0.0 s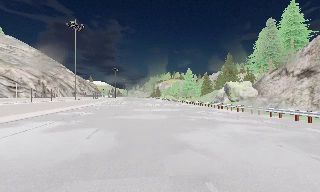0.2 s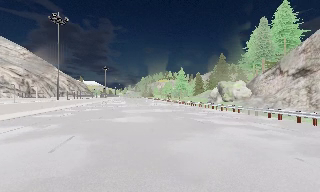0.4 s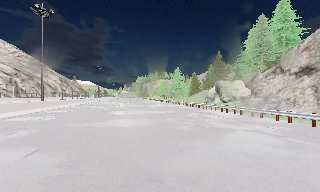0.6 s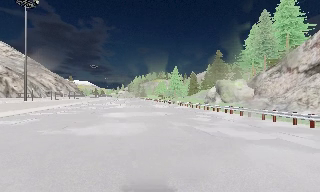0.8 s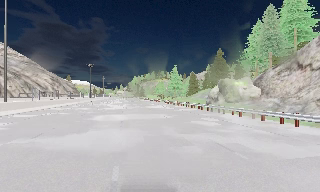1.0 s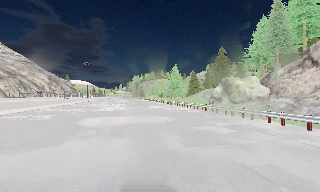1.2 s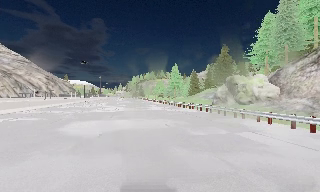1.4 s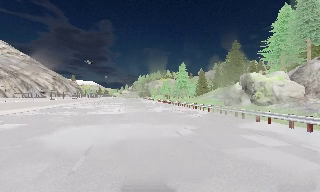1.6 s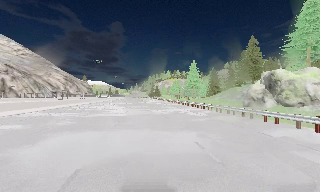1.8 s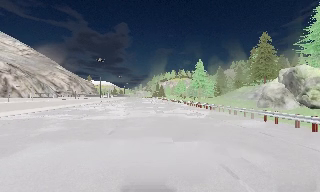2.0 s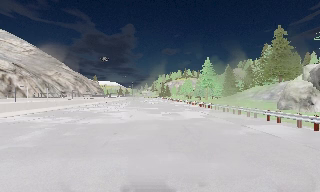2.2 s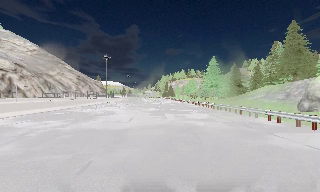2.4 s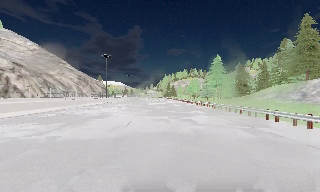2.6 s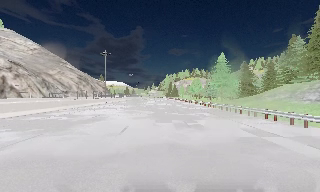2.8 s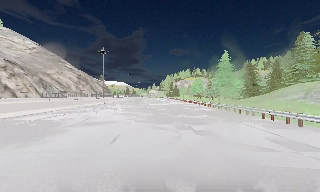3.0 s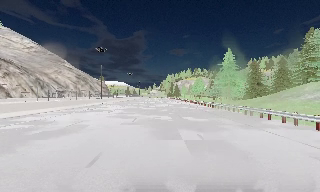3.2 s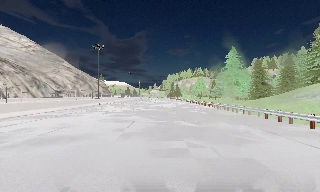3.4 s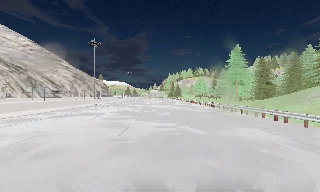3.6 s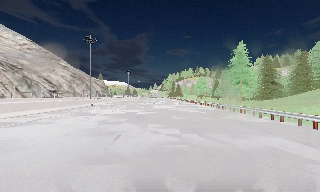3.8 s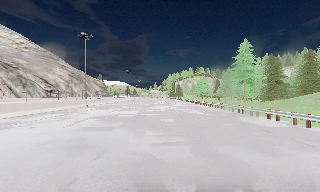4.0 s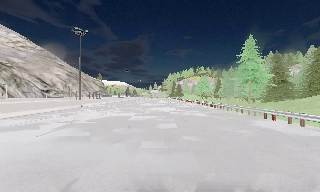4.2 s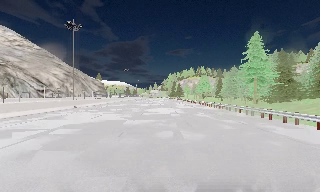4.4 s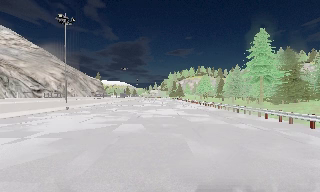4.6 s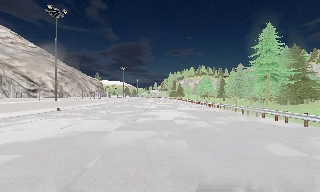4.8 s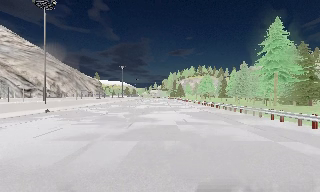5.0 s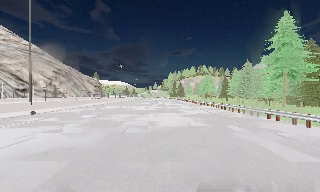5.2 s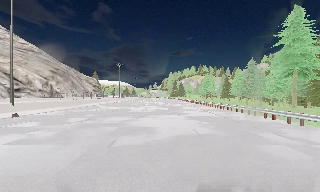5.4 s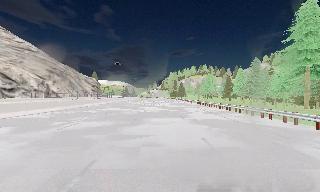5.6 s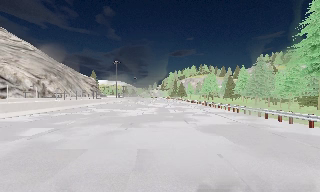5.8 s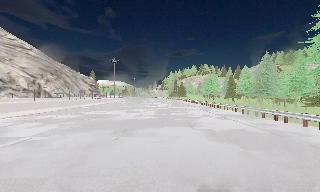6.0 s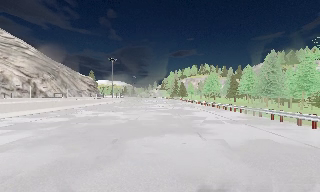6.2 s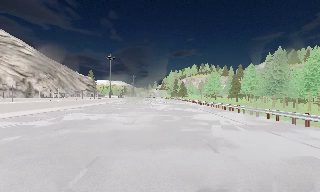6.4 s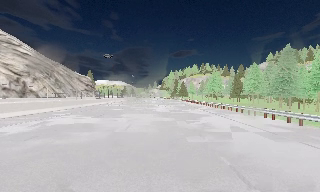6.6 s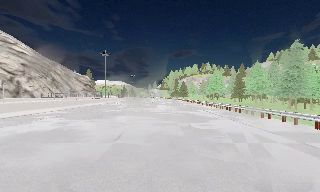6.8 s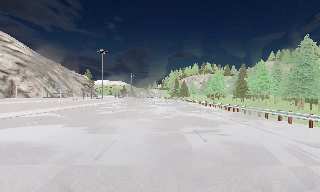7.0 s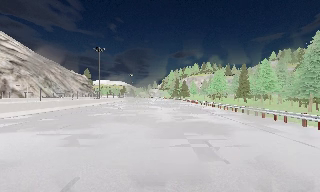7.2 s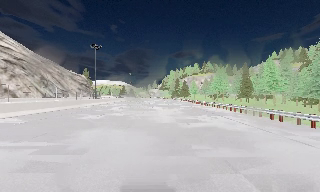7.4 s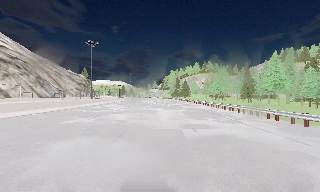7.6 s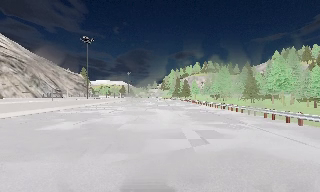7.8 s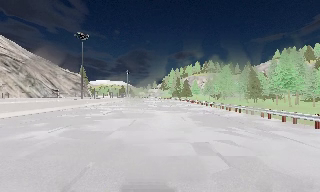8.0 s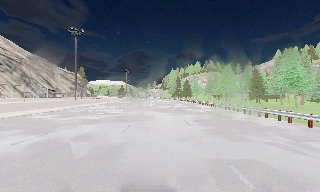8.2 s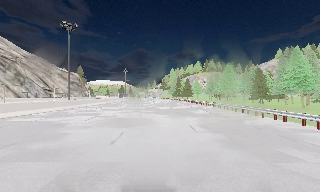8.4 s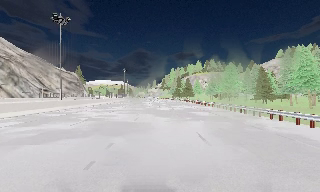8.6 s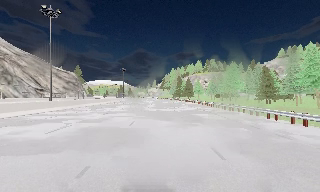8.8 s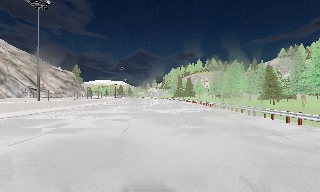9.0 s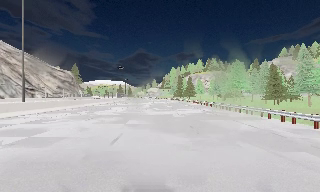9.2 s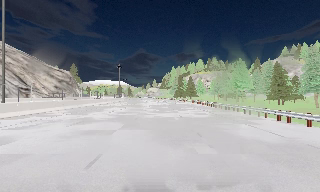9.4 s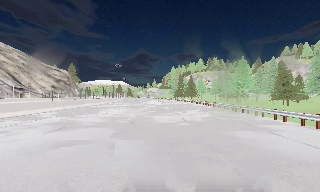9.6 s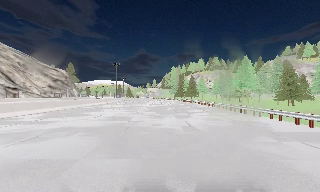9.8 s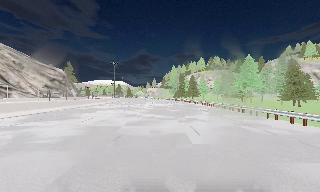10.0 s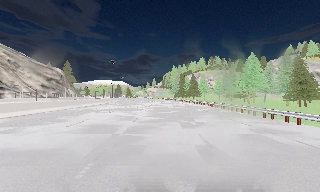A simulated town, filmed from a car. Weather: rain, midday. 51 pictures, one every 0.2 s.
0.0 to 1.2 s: The camera travels forward, about 10 m, so what stands in front looms larger.
1.2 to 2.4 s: The scene slides to the right, as the camera pans about 10 degrees to its left. It travels forward, about 11 m, so what stands in front looms larger.
2.4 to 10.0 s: The camera travels forward, about 70 m, so what stands in front looms larger.
The film runs forward here.
